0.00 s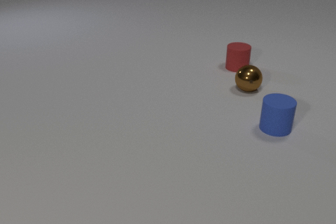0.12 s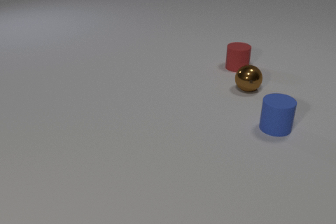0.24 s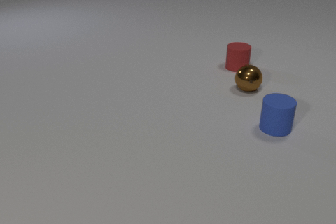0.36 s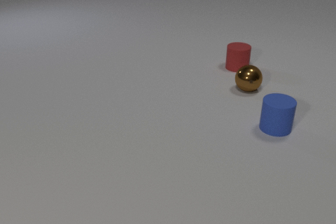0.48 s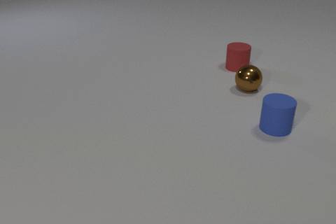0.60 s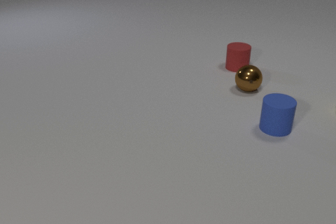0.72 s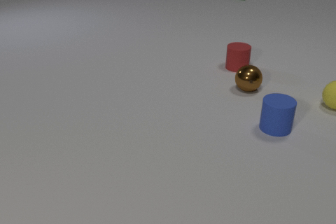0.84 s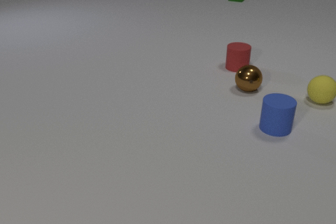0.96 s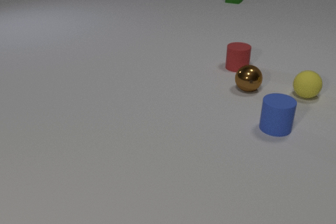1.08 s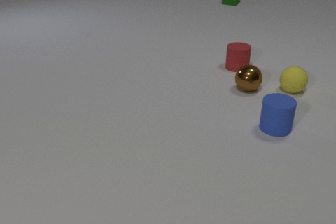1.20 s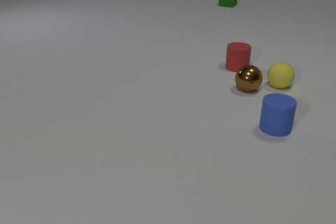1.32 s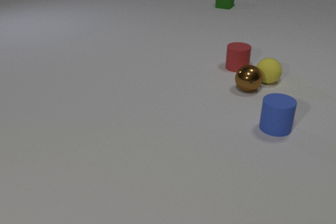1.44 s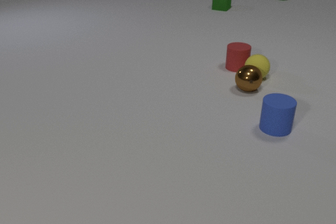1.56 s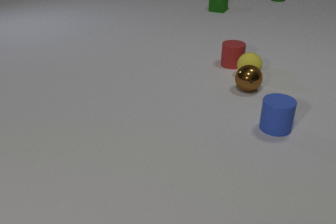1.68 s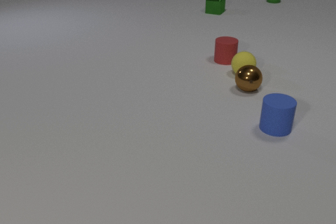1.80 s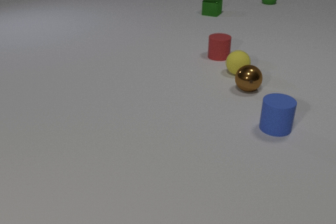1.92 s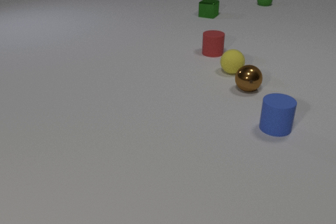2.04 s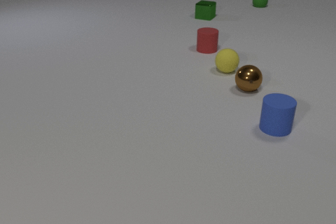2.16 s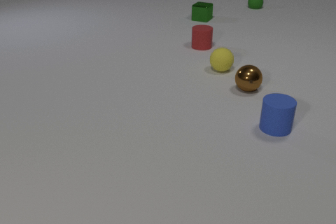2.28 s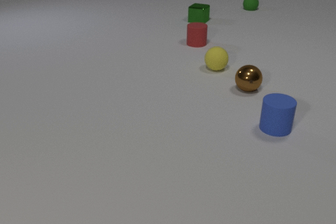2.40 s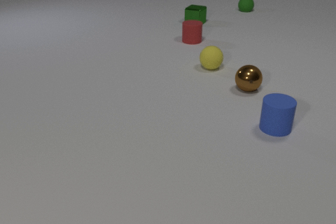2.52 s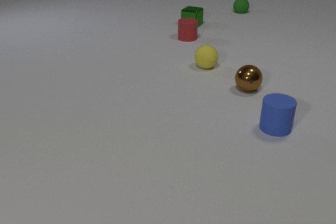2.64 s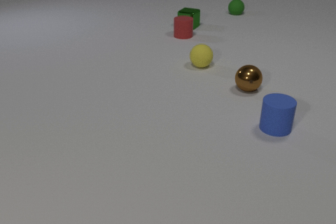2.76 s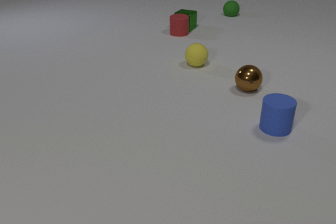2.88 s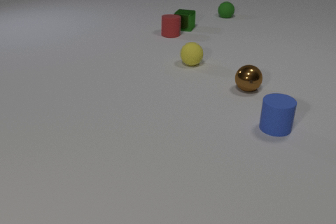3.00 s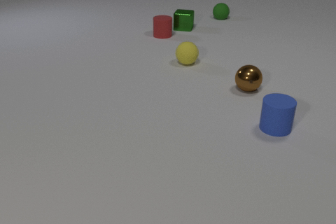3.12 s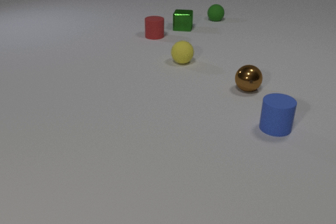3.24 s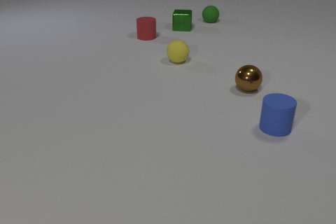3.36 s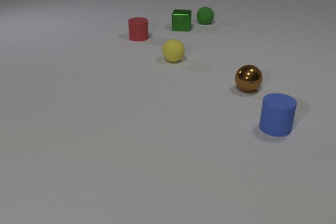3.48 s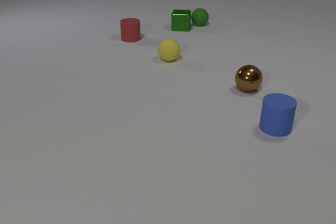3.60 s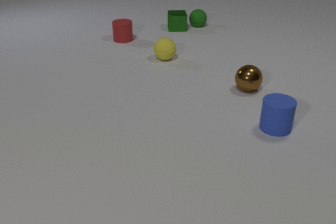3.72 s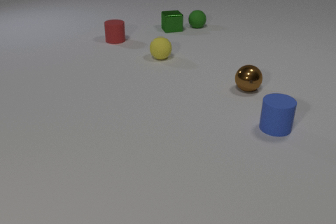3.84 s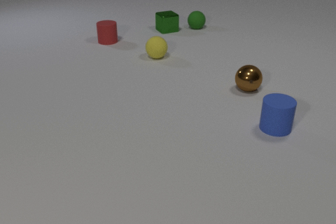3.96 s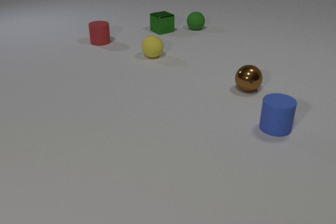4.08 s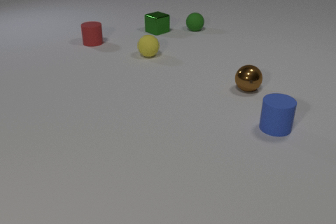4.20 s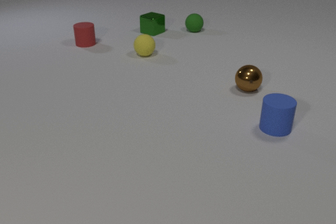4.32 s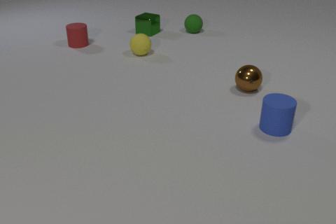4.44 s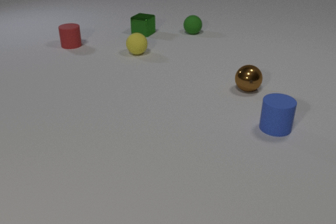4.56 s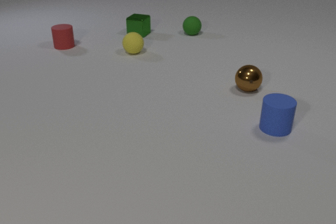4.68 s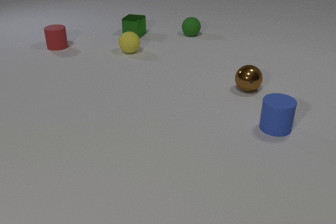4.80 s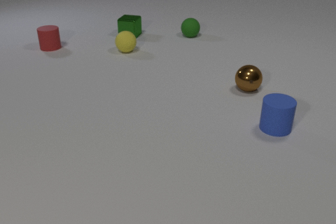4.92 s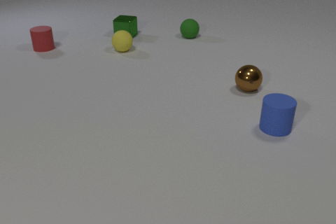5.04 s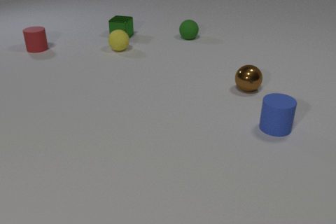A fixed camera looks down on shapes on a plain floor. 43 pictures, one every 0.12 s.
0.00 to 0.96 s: The yellow rubber sphere comes in at the right edge, rolls to the left and away from the camera. The green metal cube comes in at the top edge, slides toward the camera and to the left.
0.96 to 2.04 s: The yellow rubber sphere rolls to the left and away from the camera. The red rubber cylinder slides away from the camera and to the left. The green metal cube slides toward the camera and to the left. The green rubber sphere comes in at the top edge, rolls toward the camera and to the left. The yellow rubber sphere and the red rubber cylinder collide.
2.04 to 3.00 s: The yellow rubber sphere rolls to the left and away from the camera. The red rubber cylinder slides to the left and away from the camera. The green metal cube slides toward the camera and to the left. The green rubber sphere rolls toward the camera and to the left. The red rubber cylinder and the green metal cube collide.
3.00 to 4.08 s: The yellow rubber sphere rolls to the left and away from the camera. The red rubber cylinder slides to the left. The green metal cube slides to the left, spins counterclockwise seen from above by about 60 degrees, its near face sliding to the right. The green rubber sphere rolls toward the camera and to the left. The green metal cube and the green rubber sphere collide.
4.08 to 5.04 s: The yellow rubber sphere rolls to the left and away from the camera. The red rubber cylinder slides to the left. The green metal cube slides to the left, spins counterclockwise seen from above by about 30 degrees, its near face sliding to the right. The green rubber sphere rolls toward the camera.
Are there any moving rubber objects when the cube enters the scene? no.
How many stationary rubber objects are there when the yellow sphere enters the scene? 2.
What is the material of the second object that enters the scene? rubber.
